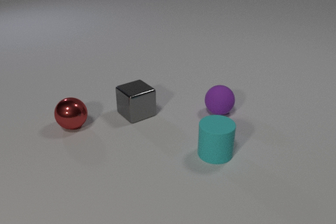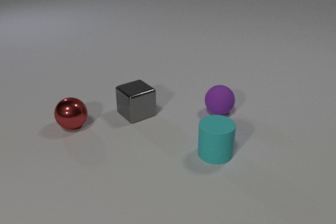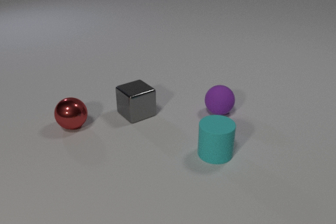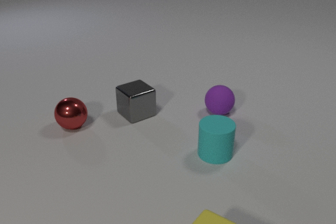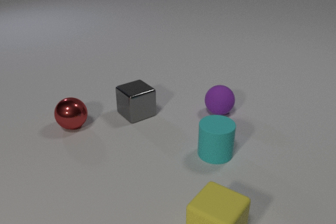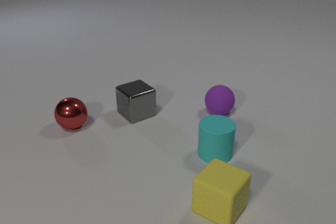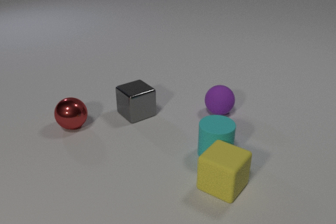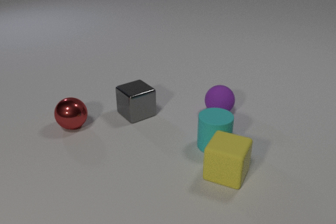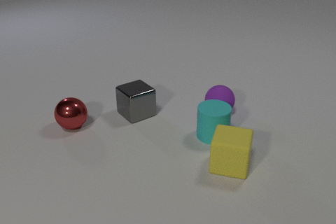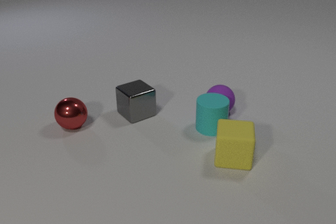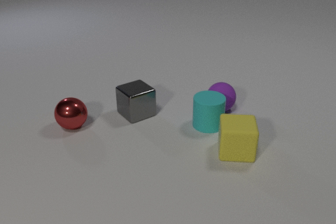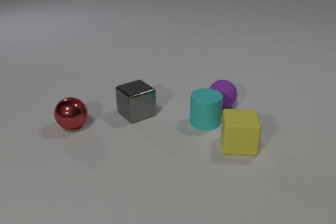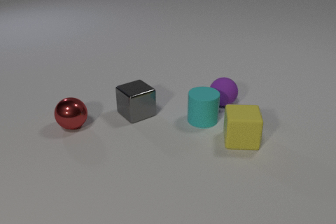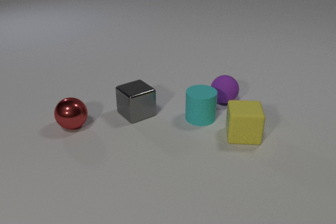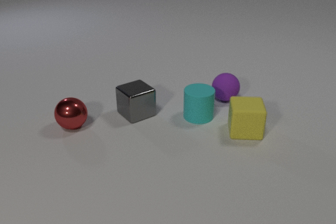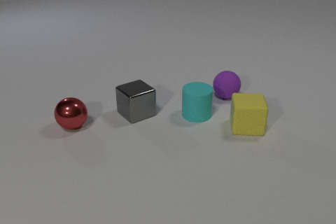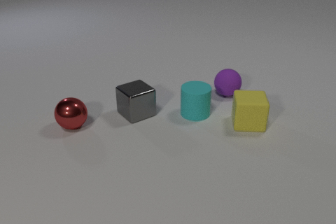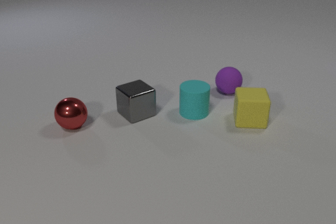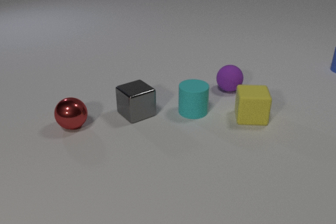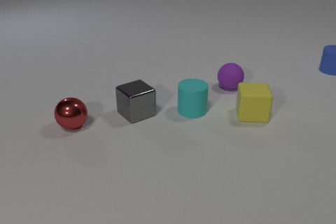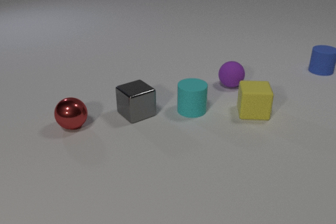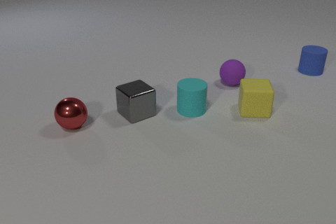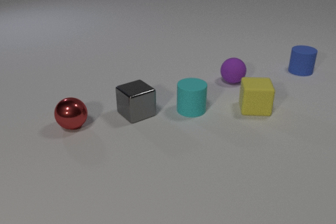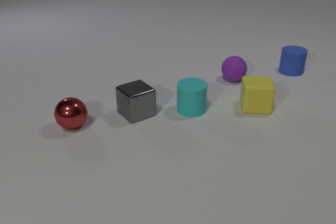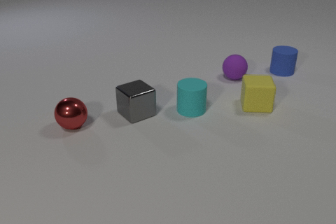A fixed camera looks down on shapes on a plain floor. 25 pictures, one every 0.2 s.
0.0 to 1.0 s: The yellow rubber cube comes in at the bottom edge, slides away from the camera.
1.0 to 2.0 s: The yellow rubber cube slides away from the camera, spins counterclockwise seen from above by about 30 degrees, its near face sliding to the right. The cyan rubber cylinder slides away from the camera. The purple rubber sphere rolls away from the camera. The yellow rubber cube and the cyan rubber cylinder collide. The cyan rubber cylinder and the purple rubber sphere collide.
2.0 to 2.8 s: The yellow rubber cube slides away from the camera. The cyan rubber cylinder slides away from the camera and to the left. The purple rubber sphere rolls away from the camera.
2.8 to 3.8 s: The yellow rubber cube slides away from the camera. The cyan rubber cylinder slides away from the camera and to the left. The purple rubber sphere rolls away from the camera. The blue rubber cylinder comes in at the right edge, slides to the left and toward the camera.
3.8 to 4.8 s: The yellow rubber cube slides away from the camera. The purple rubber sphere rolls away from the camera. The blue rubber cylinder slides to the left and toward the camera.
What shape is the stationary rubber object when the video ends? cylinder.
What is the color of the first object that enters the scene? yellow.
How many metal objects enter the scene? 0.
